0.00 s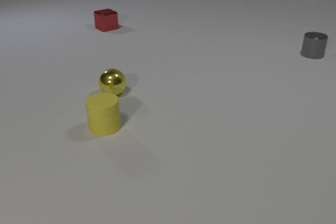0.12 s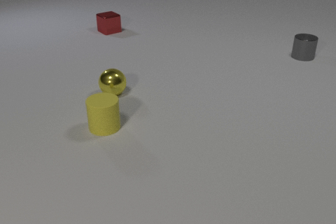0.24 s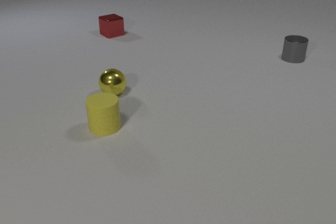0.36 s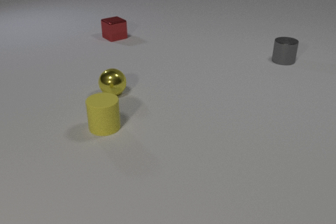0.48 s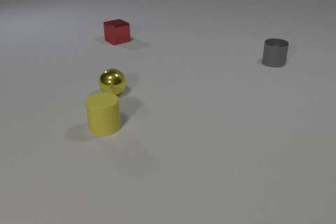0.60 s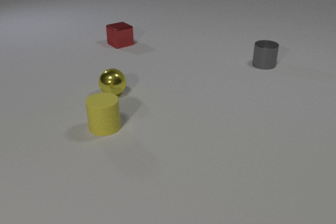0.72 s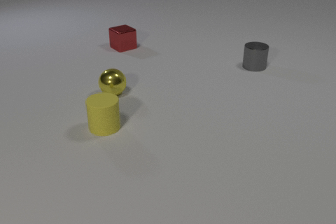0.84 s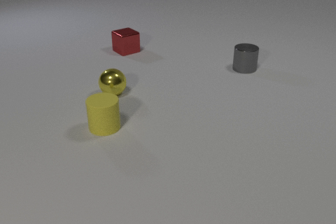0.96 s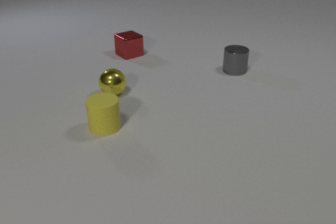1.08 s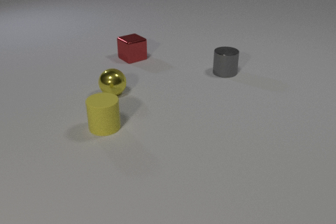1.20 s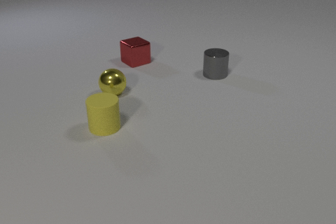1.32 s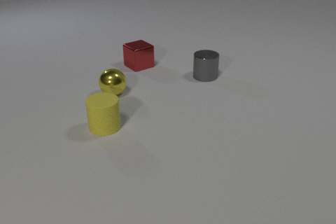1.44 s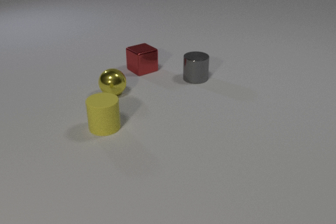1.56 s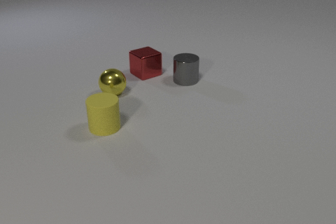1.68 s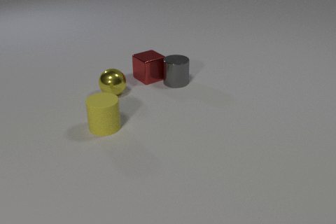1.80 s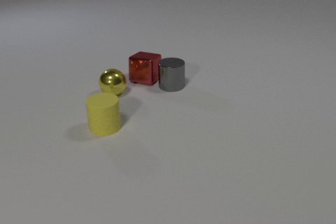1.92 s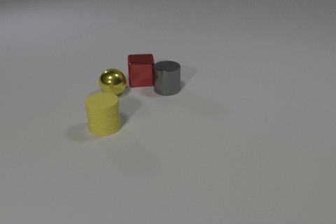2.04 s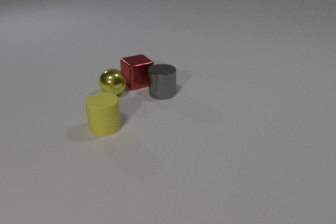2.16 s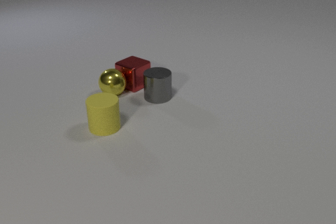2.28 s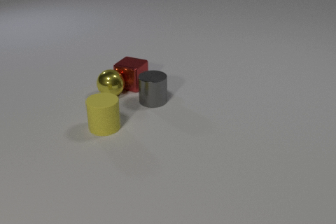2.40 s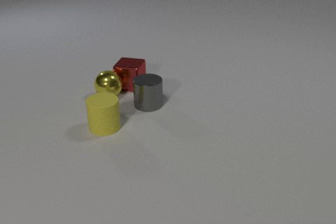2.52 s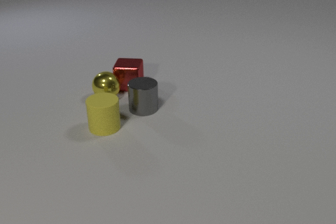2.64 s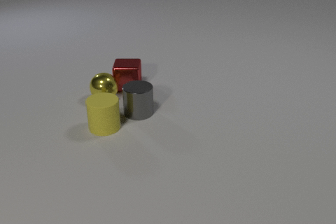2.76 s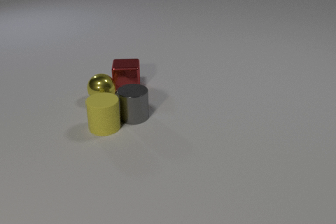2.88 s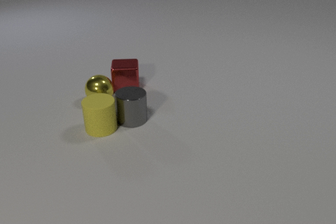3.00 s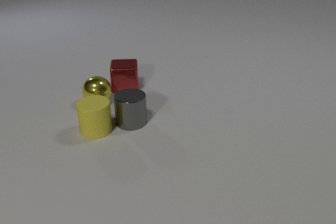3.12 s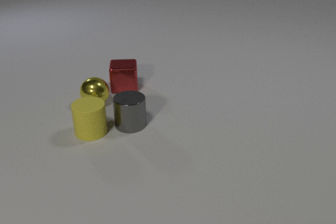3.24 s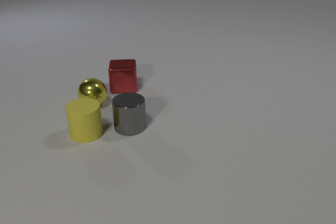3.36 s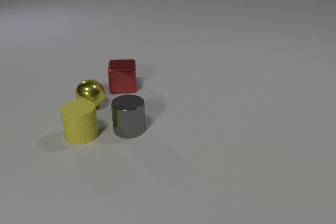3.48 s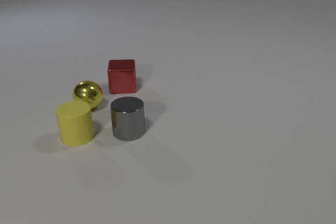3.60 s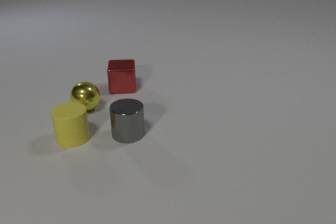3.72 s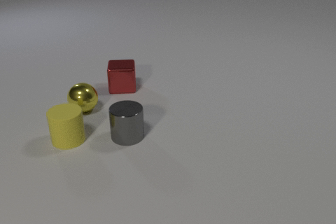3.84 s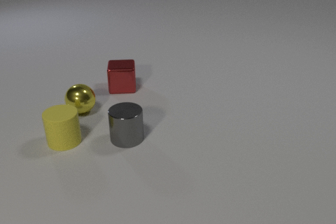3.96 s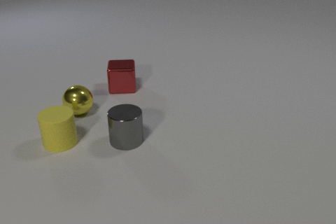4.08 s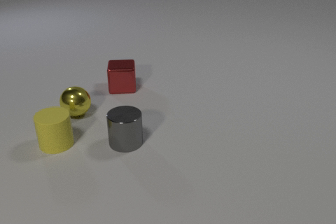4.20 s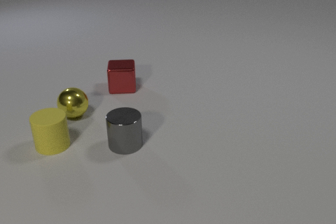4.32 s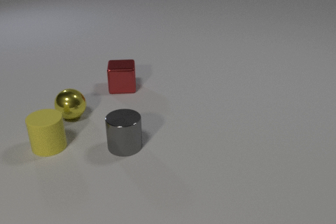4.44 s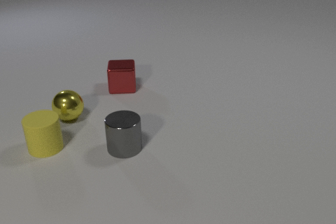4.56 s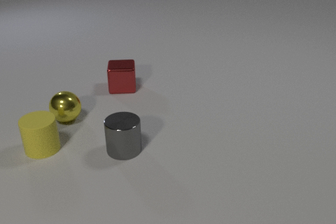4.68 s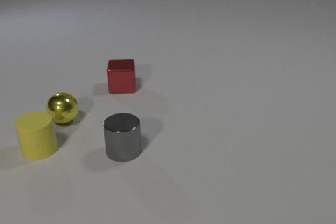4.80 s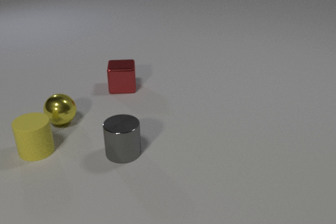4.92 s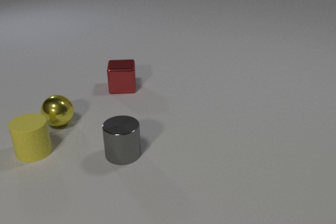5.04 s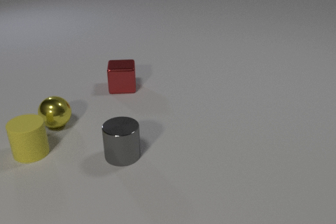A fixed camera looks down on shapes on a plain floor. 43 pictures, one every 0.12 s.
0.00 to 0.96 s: The gray metal cylinder slides to the left and toward the camera. The red metal cube slides toward the camera.
0.96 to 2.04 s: The gray metal cylinder slides to the left and toward the camera. The red metal cube slides toward the camera, spins counterclockwise seen from above by about 75 degrees, its near face sliding to the right. The gray metal cylinder and the red metal cube collide.
2.04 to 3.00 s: The gray metal cylinder slides toward the camera and to the left. The red metal cube slides to the left and toward the camera, spins counterclockwise seen from above by about 60 degrees, its near face sliding to the right. The yellow rubber cylinder slides to the left. The yellow metal sphere rolls toward the camera and to the left. The red metal cube and the yellow metal sphere collide. The gray metal cylinder and the yellow rubber cylinder collide.
3.00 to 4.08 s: The gray metal cylinder slides toward the camera. The yellow rubber cylinder slides to the left and toward the camera. The yellow metal sphere rolls to the left and toward the camera.
4.08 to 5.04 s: The gray metal cylinder slides toward the camera. The yellow rubber cylinder slides to the left. The yellow metal sphere rolls to the left and toward the camera.
How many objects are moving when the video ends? 3.
How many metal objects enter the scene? 0.
What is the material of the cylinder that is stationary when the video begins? rubber.
